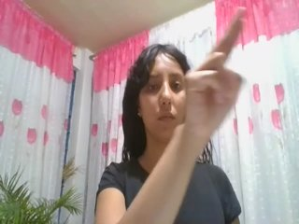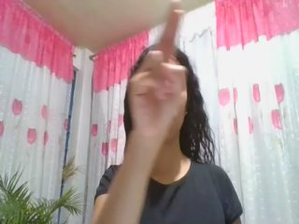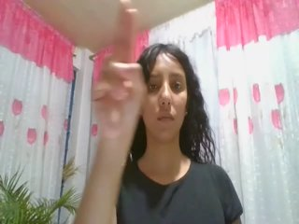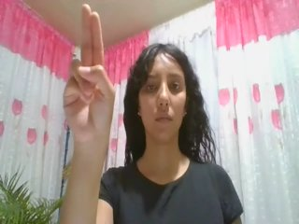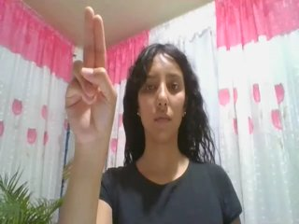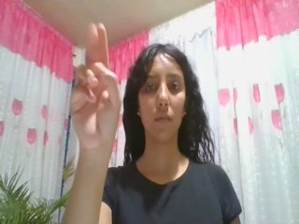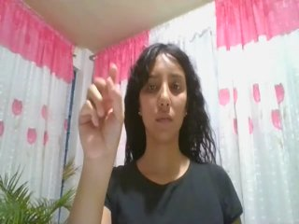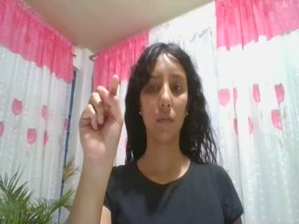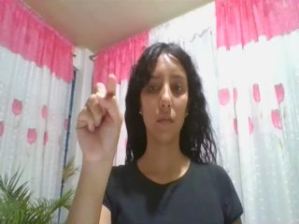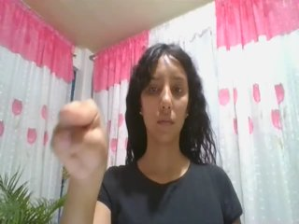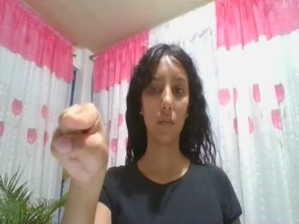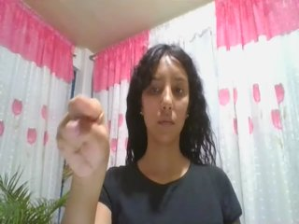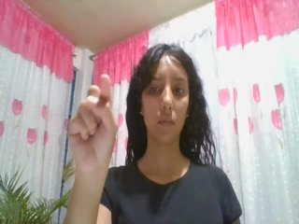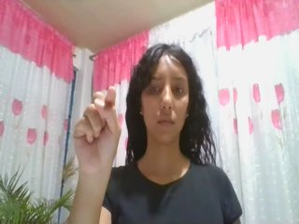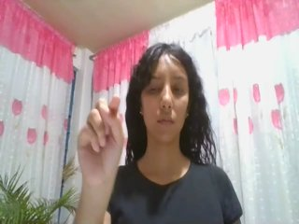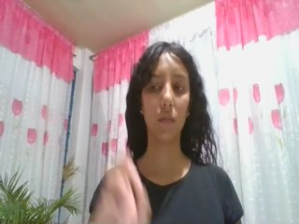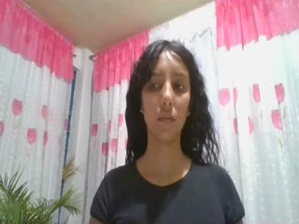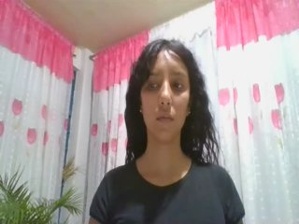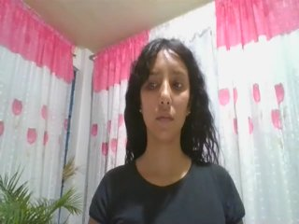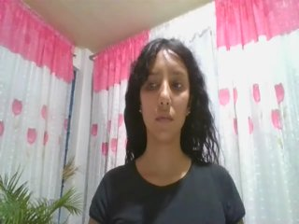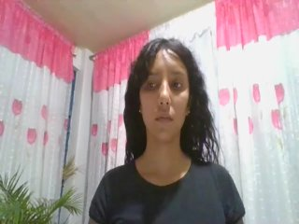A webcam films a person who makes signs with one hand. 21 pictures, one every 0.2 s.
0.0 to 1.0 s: Pointing with two fingers.
1.1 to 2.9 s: Click with one finger.
3.0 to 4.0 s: Non-gesture.
